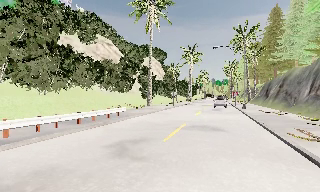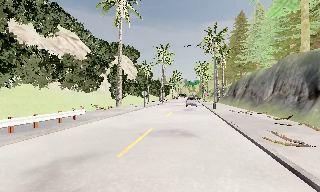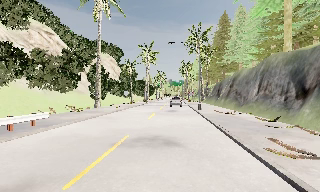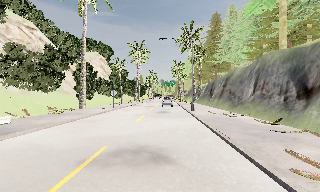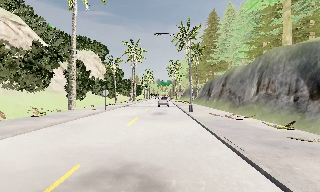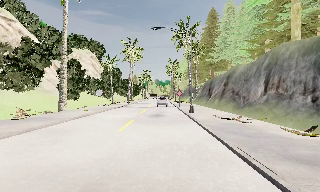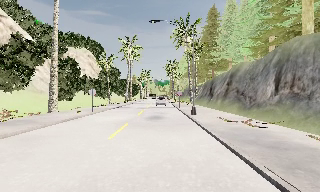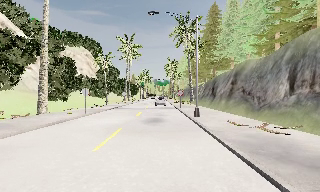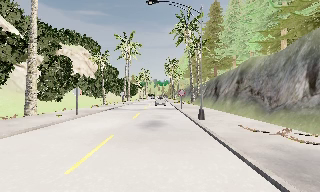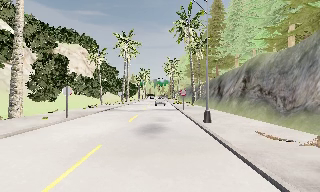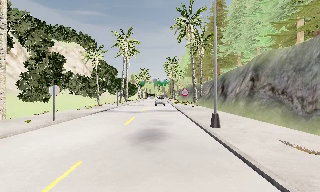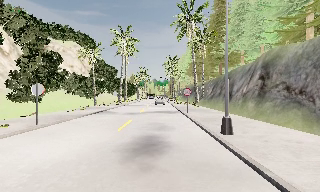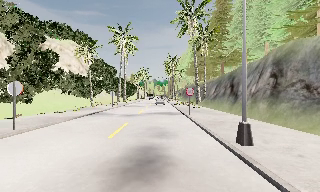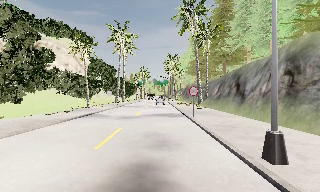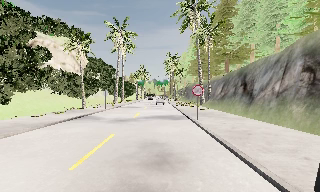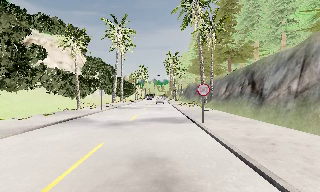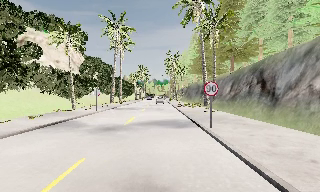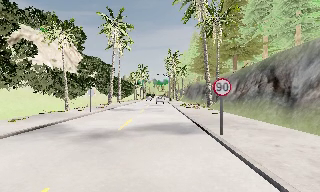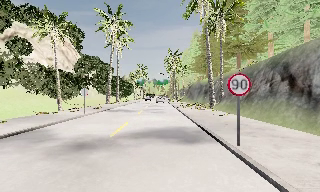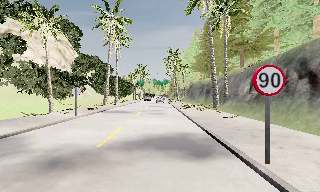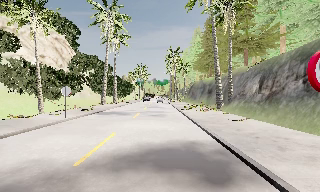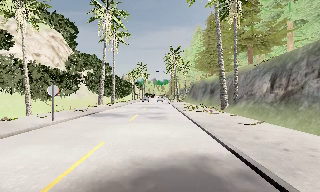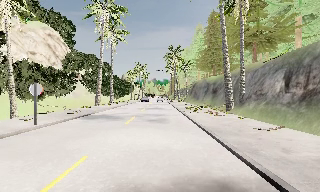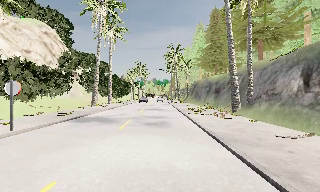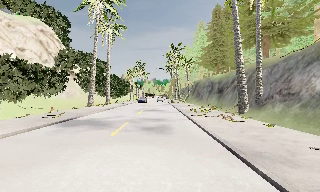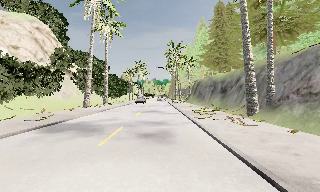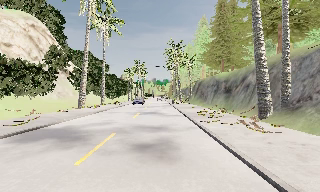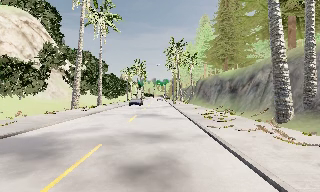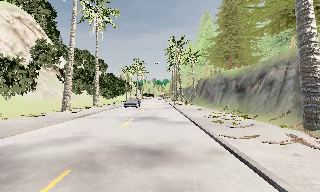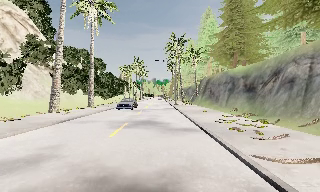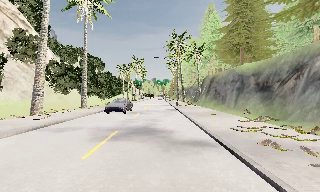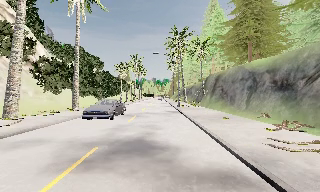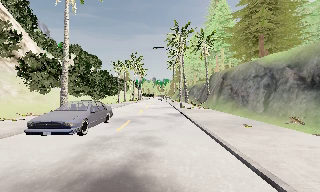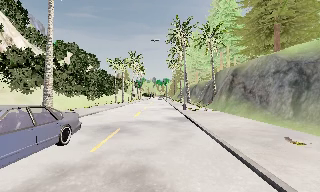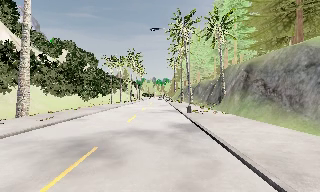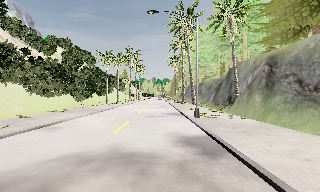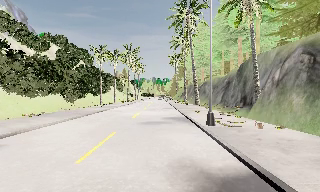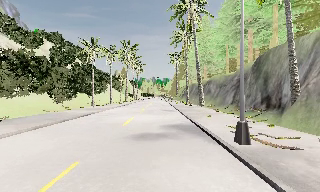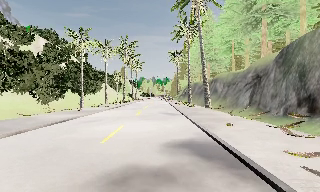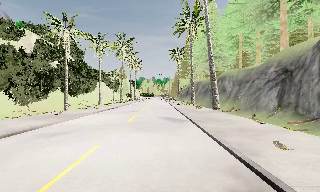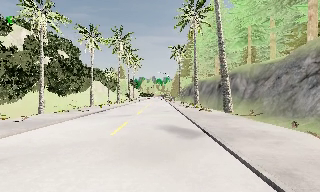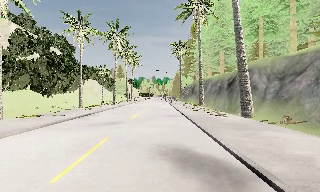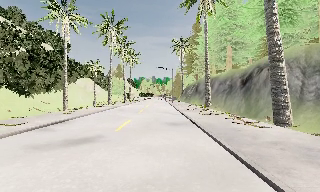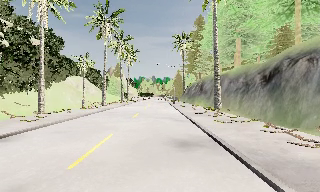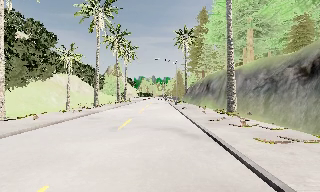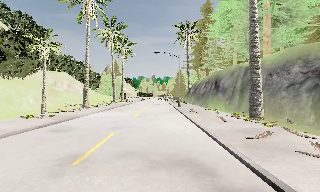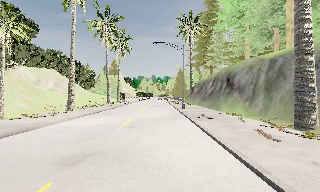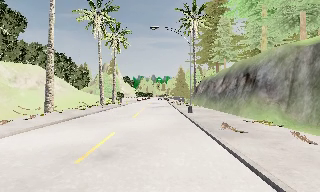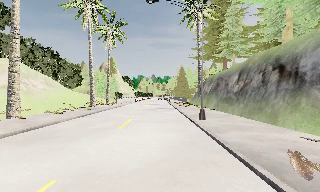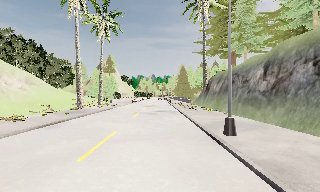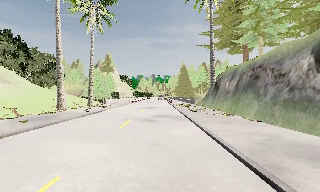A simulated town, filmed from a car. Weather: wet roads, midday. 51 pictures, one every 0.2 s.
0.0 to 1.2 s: The camera swings to its right by about 20 degrees, and the scene slides to the left. It travels forward, about 8 m, so what stands in front looms larger.
1.2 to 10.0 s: The camera travels forward, about 105 m, so what stands in front looms larger. It gains speed.
The film runs forward here.
